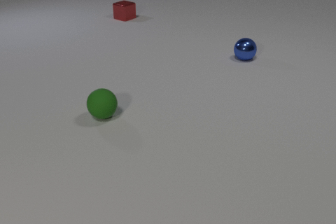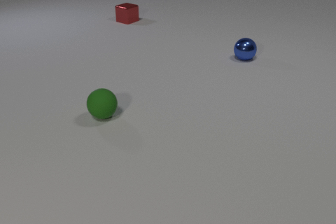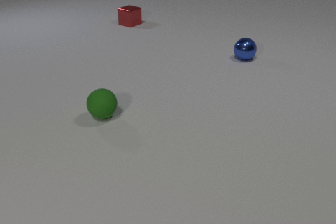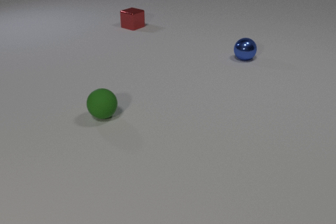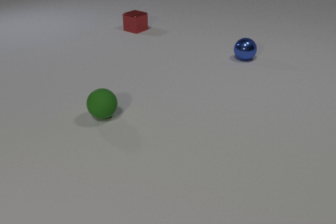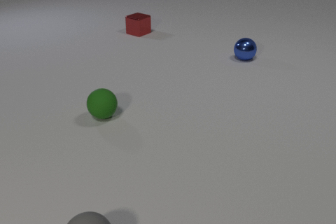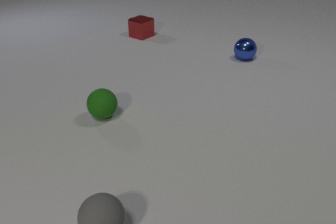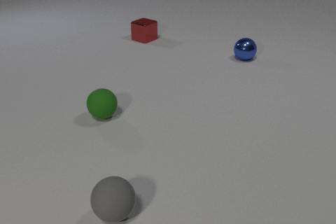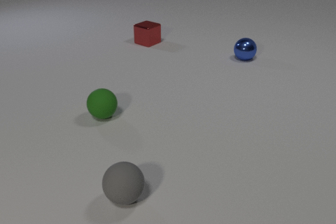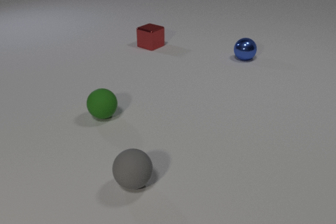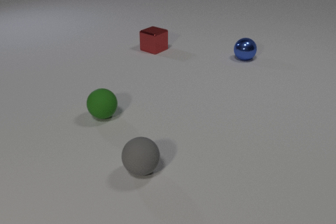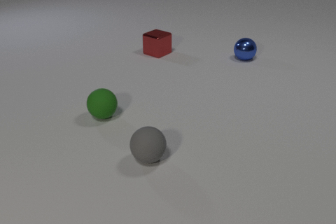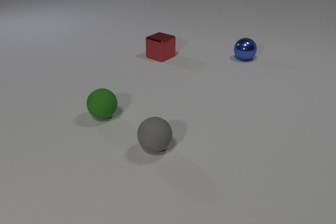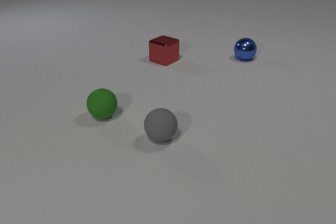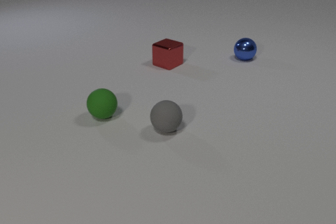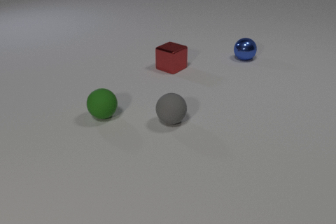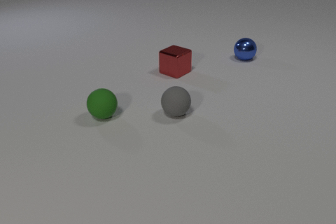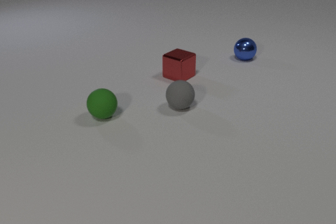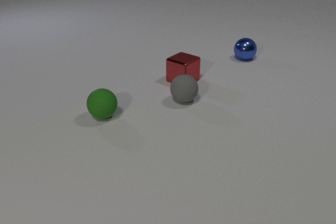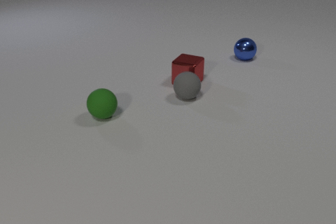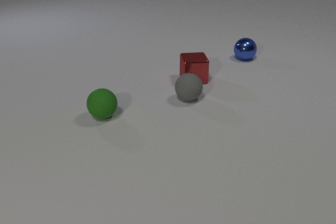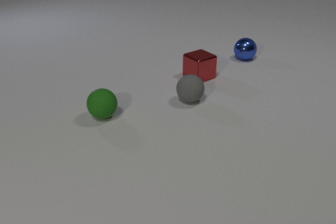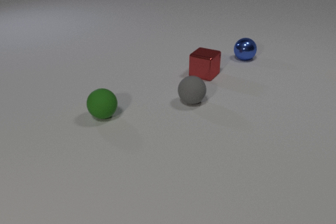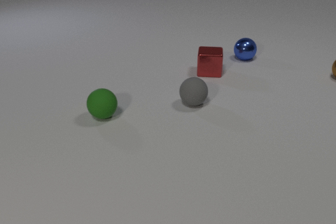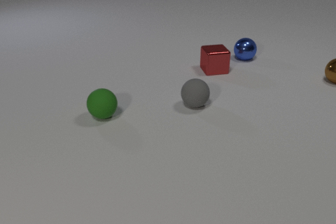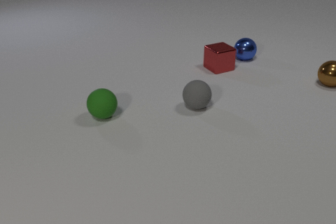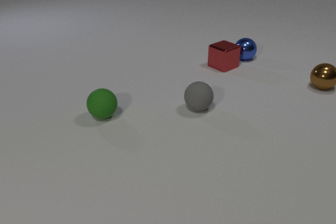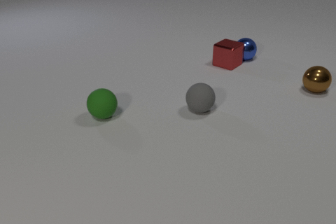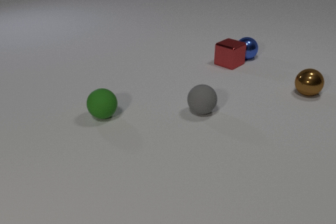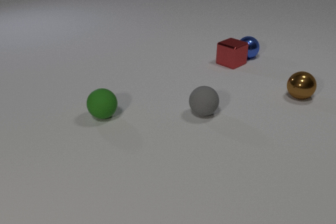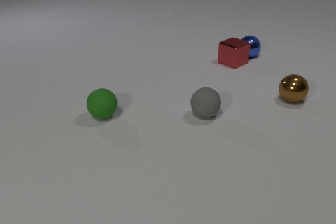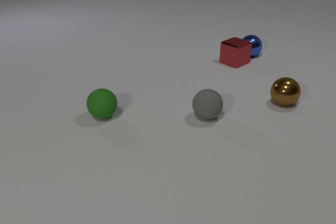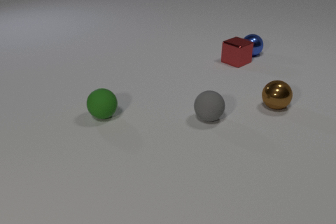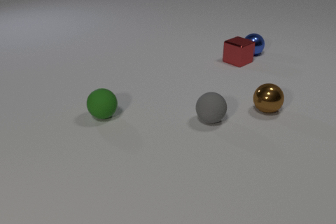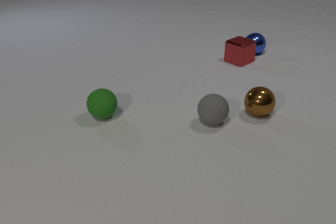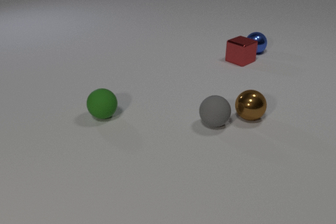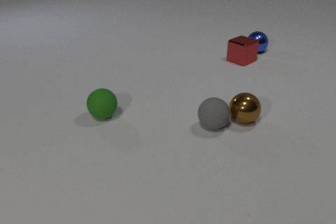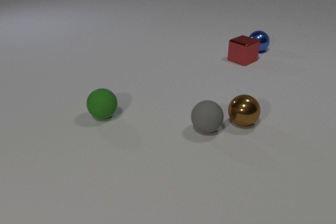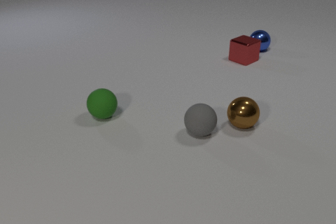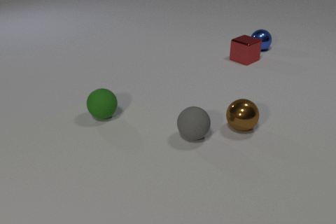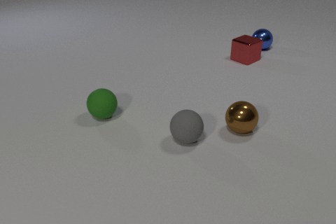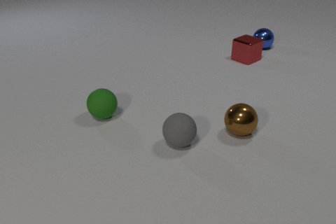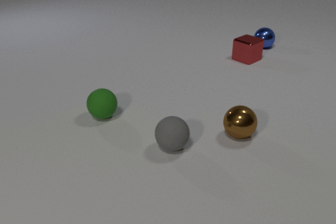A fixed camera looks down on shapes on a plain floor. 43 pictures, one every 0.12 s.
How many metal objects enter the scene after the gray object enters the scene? 1.
What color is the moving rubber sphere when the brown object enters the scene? gray.
How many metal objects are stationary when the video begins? 1.
0.00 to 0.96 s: The gray rubber sphere comes in at the bottom edge, rolls away from the camera and to the right. The red metal cube slides toward the camera.
0.96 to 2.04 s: The gray rubber sphere rolls away from the camera. The red metal cube slides toward the camera.
2.04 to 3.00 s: The gray rubber sphere rolls to the right. The red metal cube slides to the right and away from the camera, spins counterclockwise seen from above by about 165 degrees, its near face sliding to the right. The brown metal sphere comes in at the right edge, rolls toward the camera and to the left. The gray rubber sphere and the red metal cube collide.
3.00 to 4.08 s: The gray rubber sphere rolls toward the camera and to the right. The red metal cube slides away from the camera and to the right. The brown metal sphere rolls toward the camera and to the left. The blue metal sphere rolls away from the camera and to the right. The red metal cube and the blue metal sphere collide.
4.08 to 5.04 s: The gray rubber sphere rolls toward the camera and to the left. The red metal cube slides to the right and away from the camera. The brown metal sphere rolls toward the camera. The blue metal sphere rolls away from the camera and to the right. The gray rubber sphere and the brown metal sphere collide.
